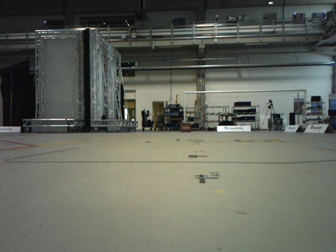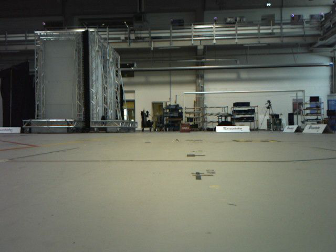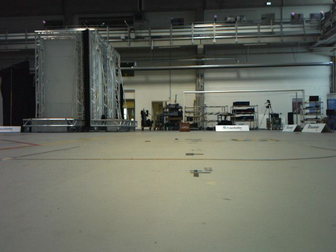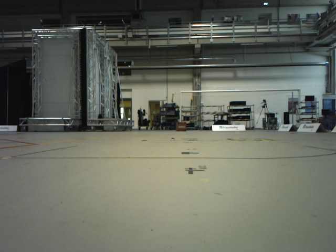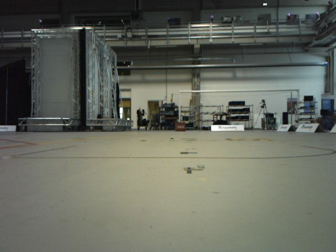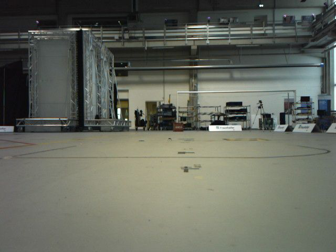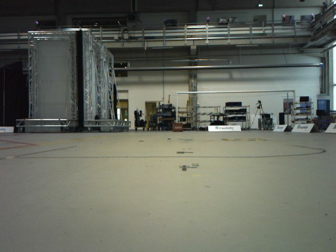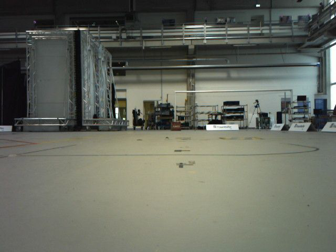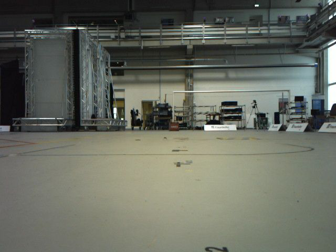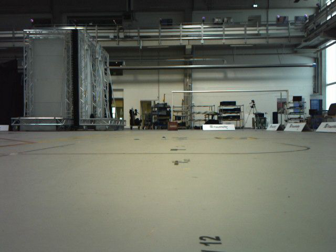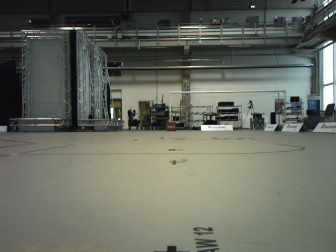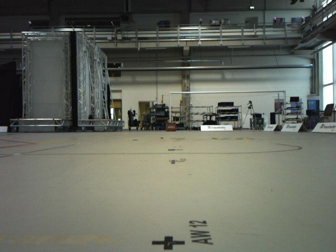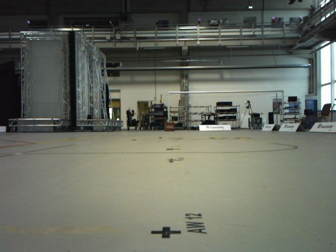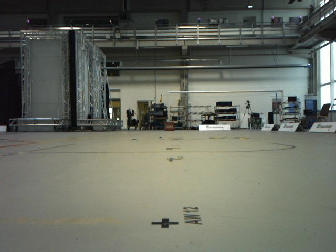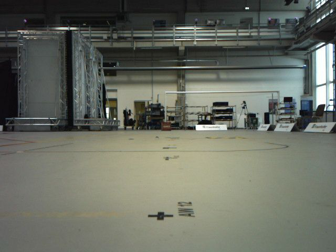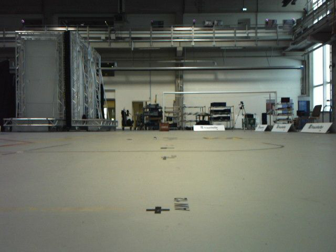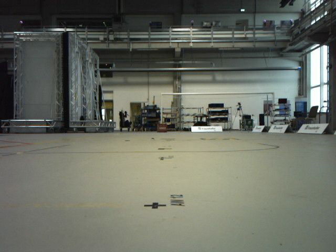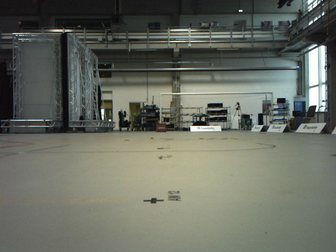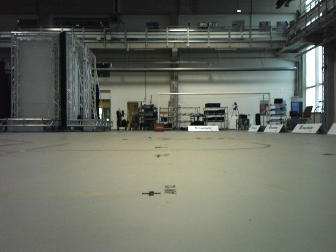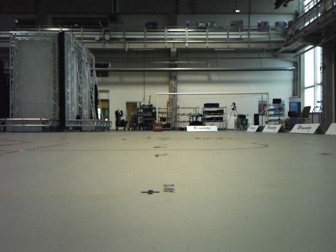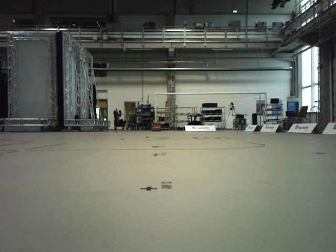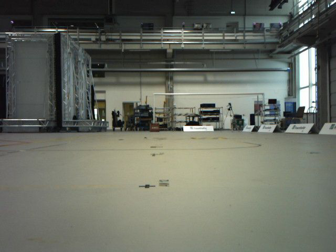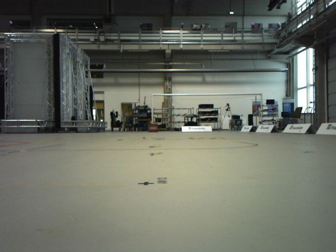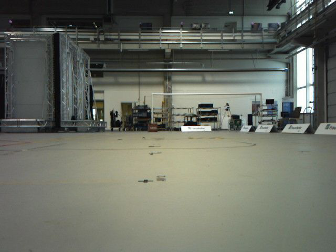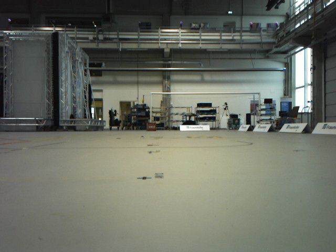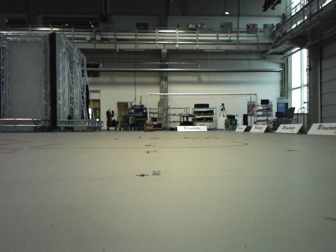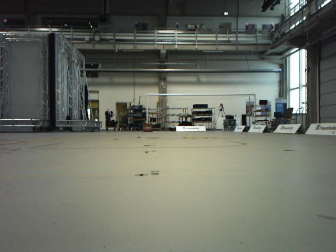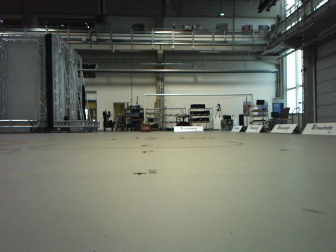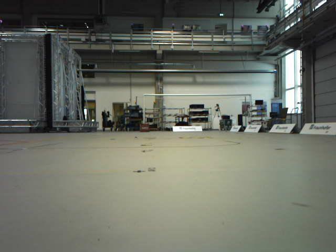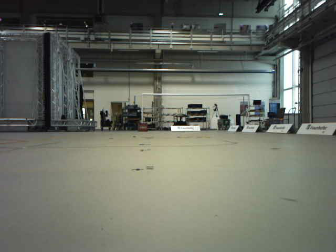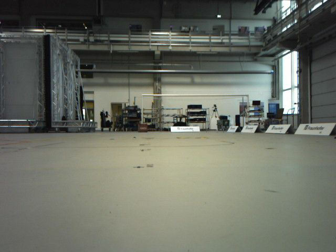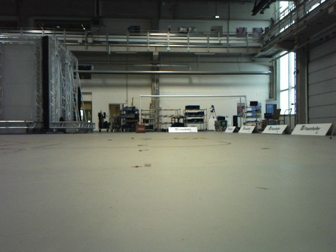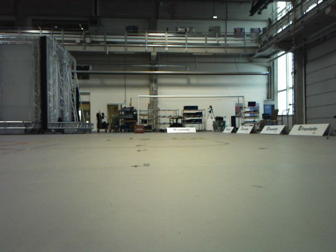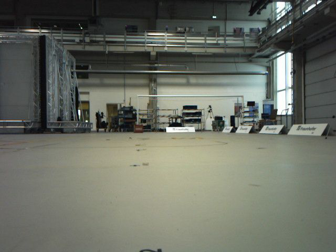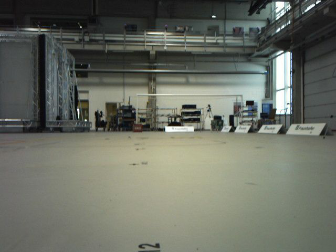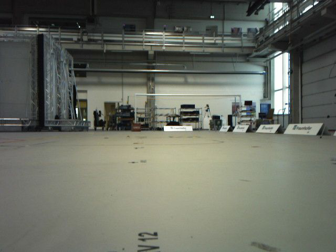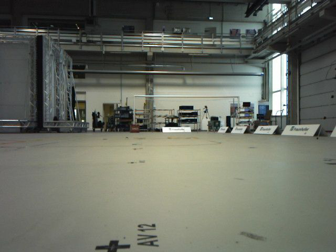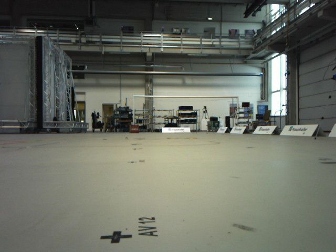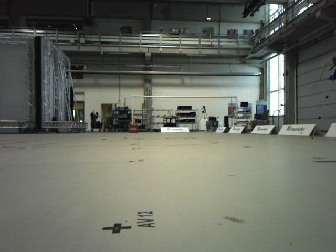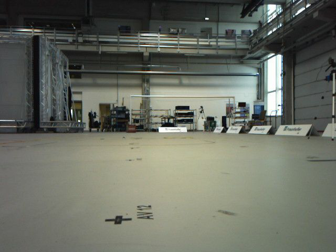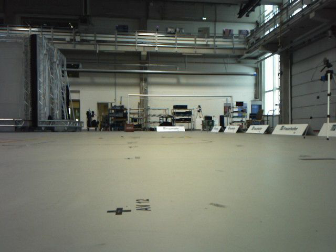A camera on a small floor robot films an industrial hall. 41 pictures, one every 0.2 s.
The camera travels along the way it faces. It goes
backward.
0.0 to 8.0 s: The camera swings to its right by about 10 degrees, and the scene slides to the left. It travels backward, about 1.6 m, so what stands in front gets smaller.
The film runs backward here.
